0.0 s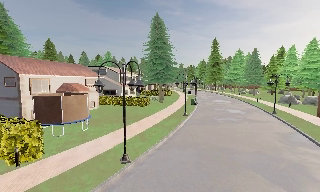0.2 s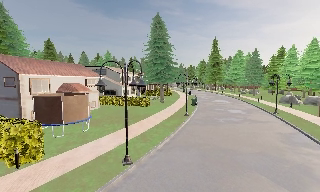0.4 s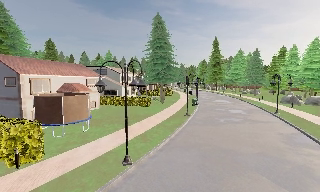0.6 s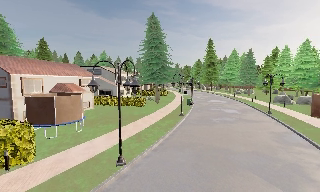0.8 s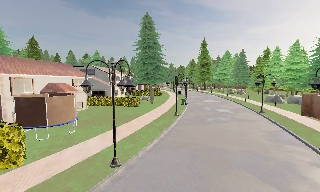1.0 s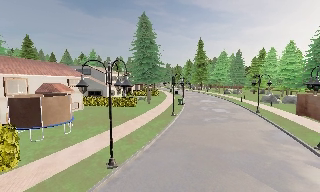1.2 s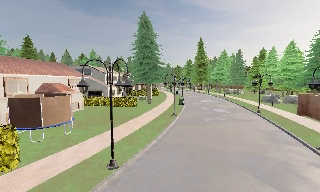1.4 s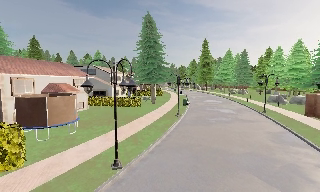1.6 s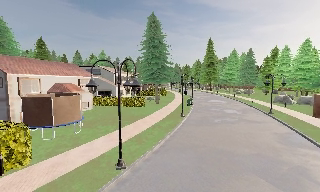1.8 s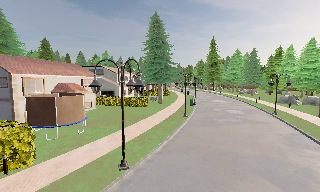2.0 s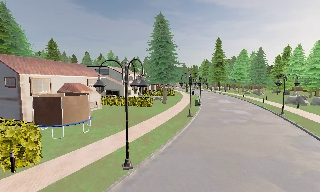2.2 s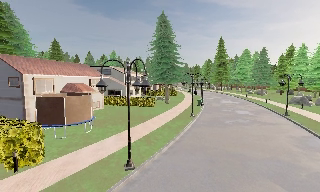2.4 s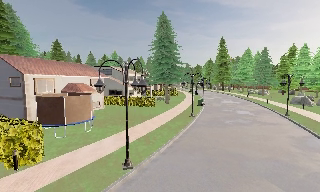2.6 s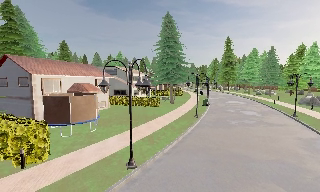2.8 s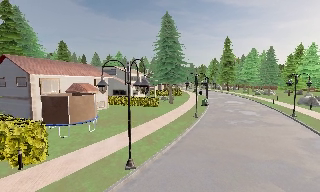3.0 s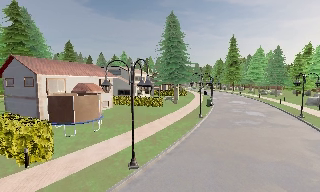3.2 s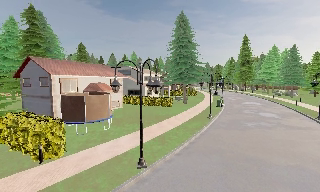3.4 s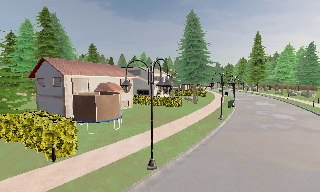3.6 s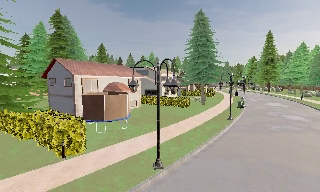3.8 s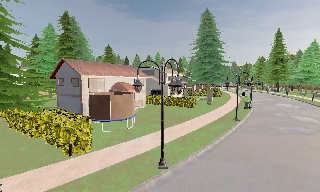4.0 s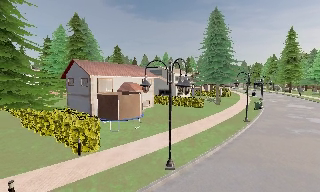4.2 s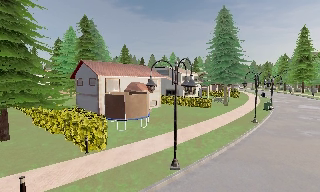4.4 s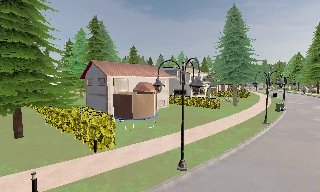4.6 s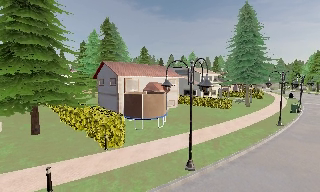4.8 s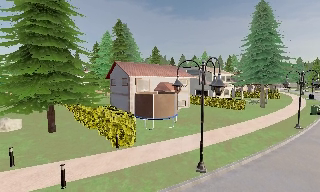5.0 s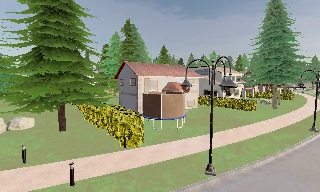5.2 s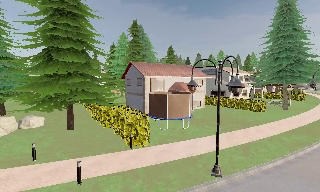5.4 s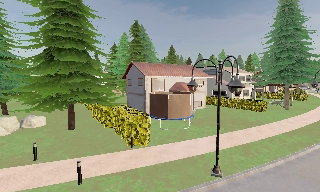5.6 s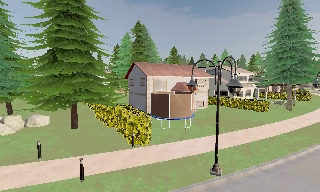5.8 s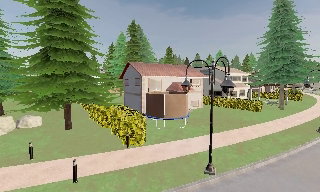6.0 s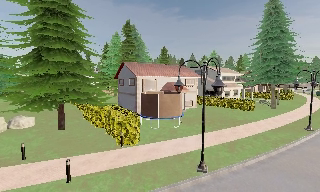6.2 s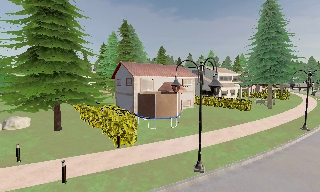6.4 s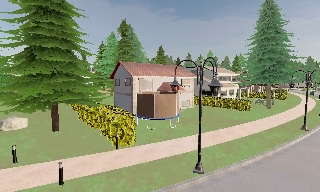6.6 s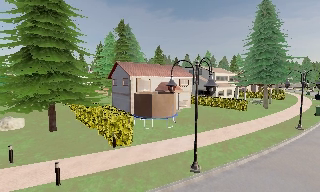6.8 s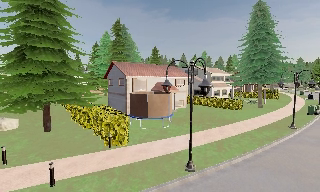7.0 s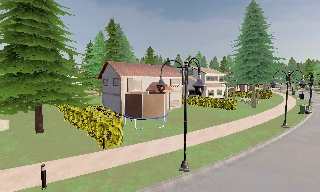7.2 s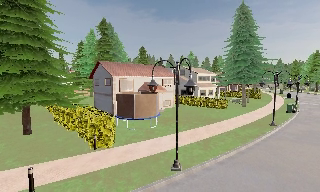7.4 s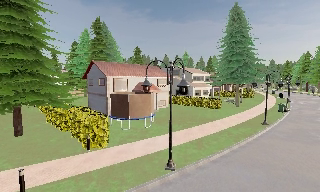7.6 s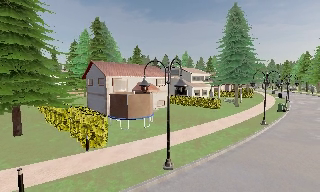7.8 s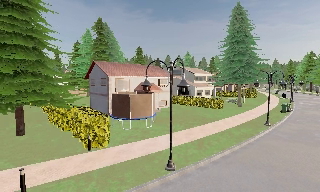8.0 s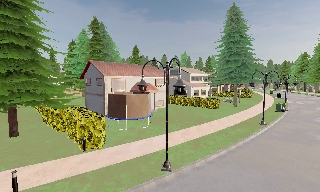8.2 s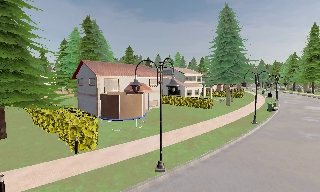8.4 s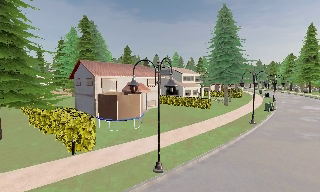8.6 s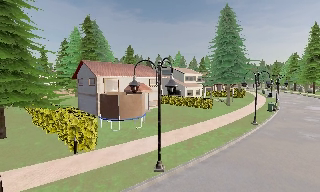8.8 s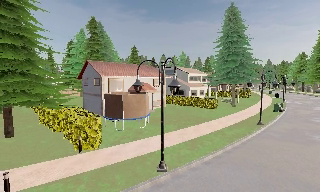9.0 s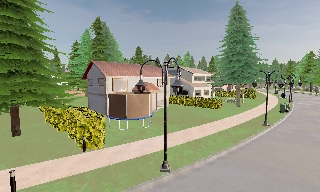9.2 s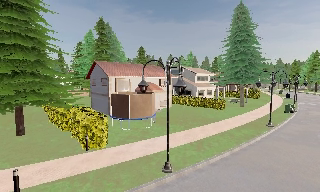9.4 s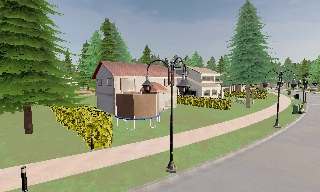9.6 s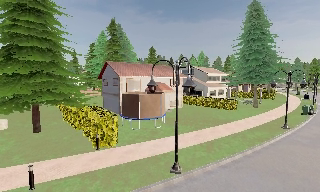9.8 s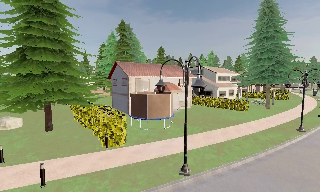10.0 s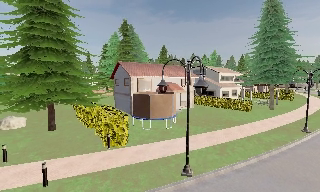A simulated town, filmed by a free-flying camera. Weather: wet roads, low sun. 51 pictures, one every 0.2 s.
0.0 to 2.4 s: The camera travels forward, about 0.5 m, so what stands in front looms larger.
2.4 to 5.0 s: The camera pans to its left, which is counterclockwise from overhead, by about 35 degrees.
5.0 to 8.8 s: The camera travels to its right, about 1 m, so close, fixed things drift to the left.
8.8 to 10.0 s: The scene slides to the right, as the camera pans about 10 degrees to its left.
The film runs forward here.
